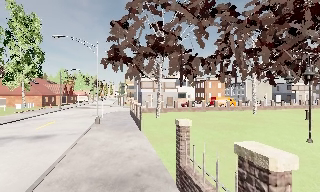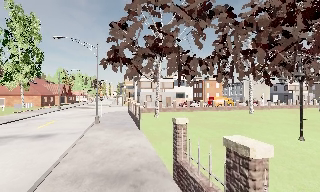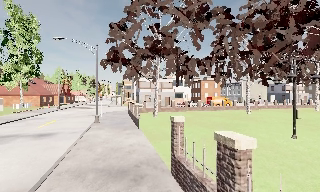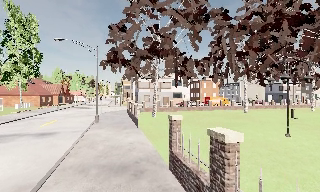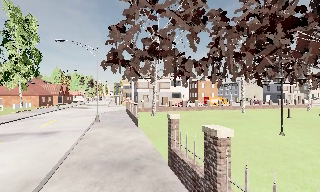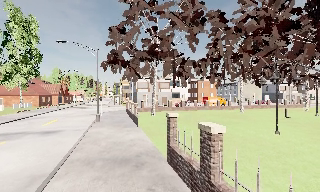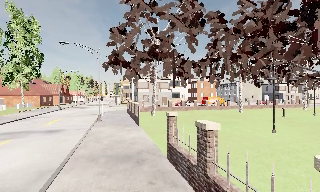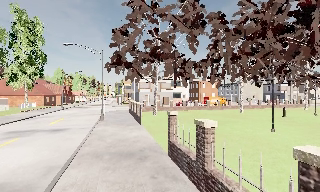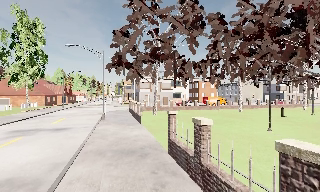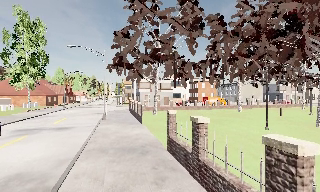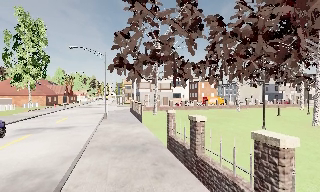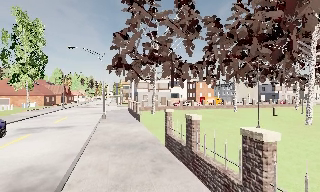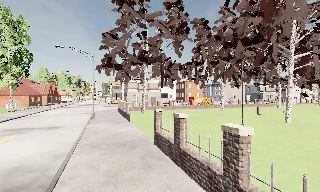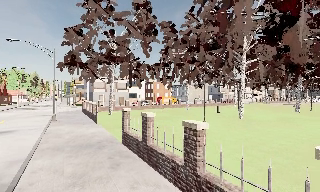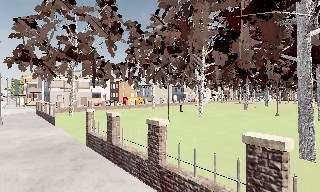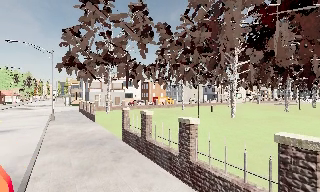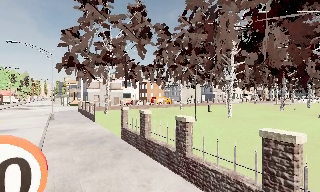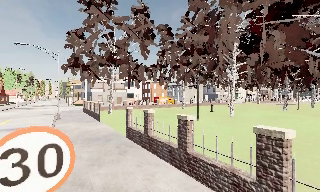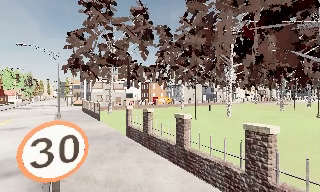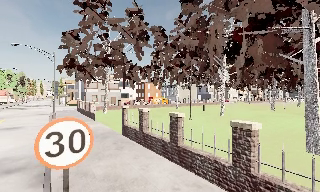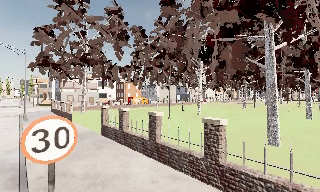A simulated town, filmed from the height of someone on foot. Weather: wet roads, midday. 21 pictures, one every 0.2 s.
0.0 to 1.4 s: The camera travels backward, about 2.5 m, so what stands in front gets smaller.
1.4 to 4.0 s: The camera swings to its right by about 25 degrees, and the scene slides to the left. It travels backward, about 4.5 m, so what stands in front gets smaller.
The film runs backward here.
